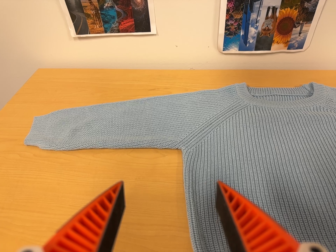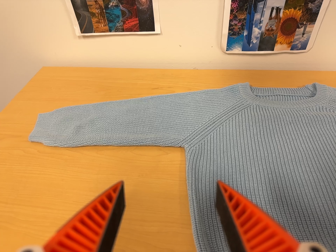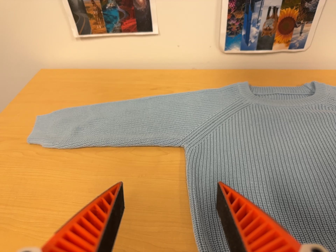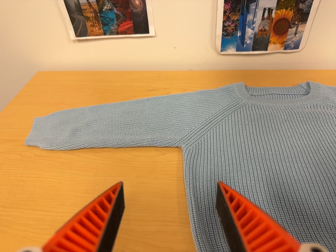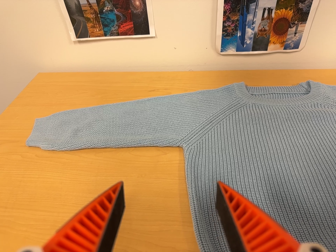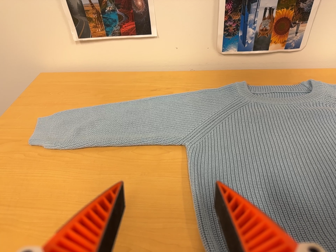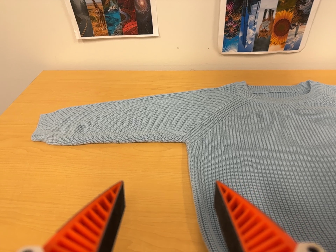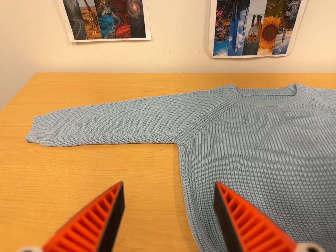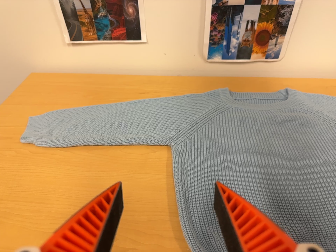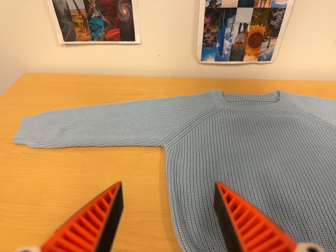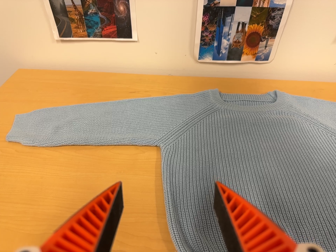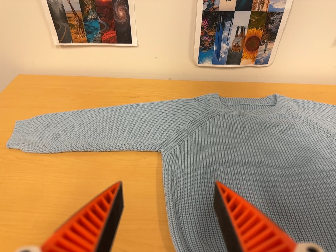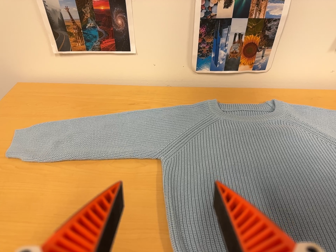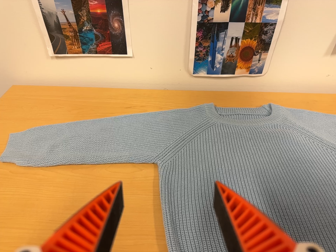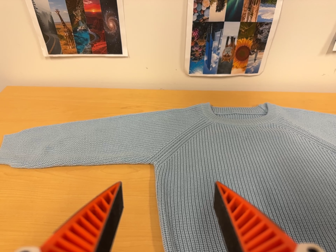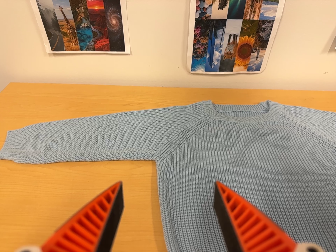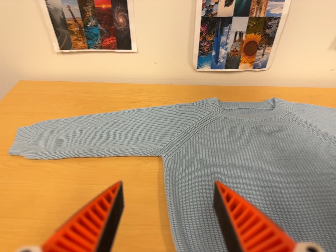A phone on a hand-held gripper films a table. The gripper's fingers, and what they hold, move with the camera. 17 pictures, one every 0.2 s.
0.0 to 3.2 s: The camera travels backward, about 5 cm, so what stands in front gets smaller.
The film runs backward here.
